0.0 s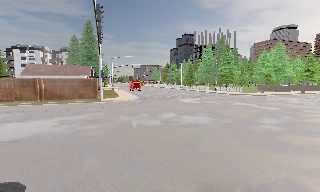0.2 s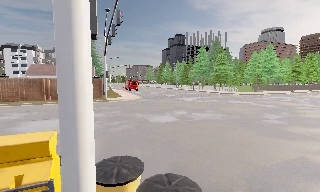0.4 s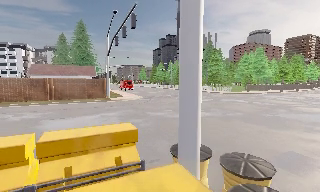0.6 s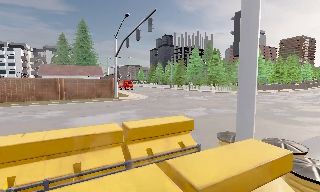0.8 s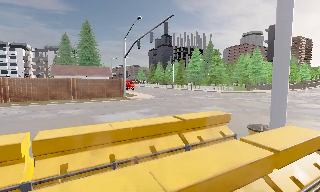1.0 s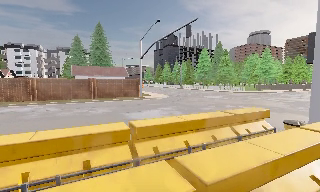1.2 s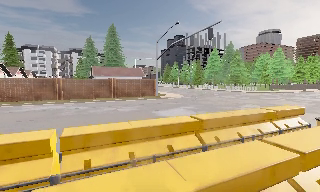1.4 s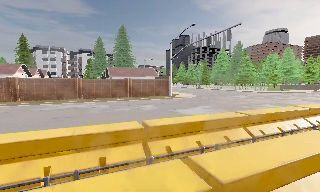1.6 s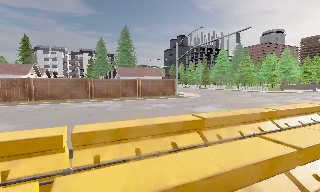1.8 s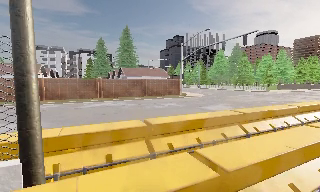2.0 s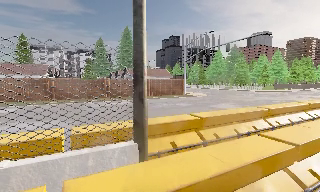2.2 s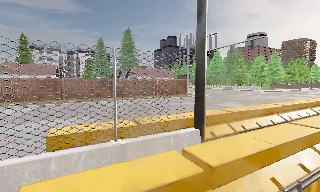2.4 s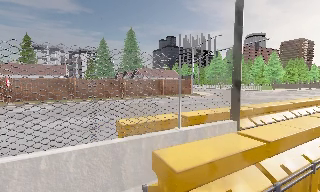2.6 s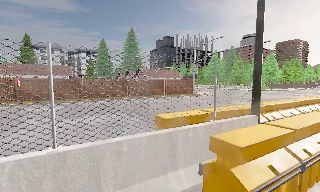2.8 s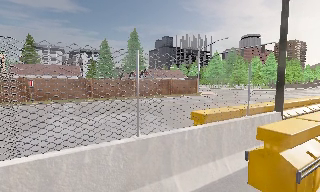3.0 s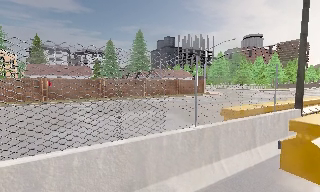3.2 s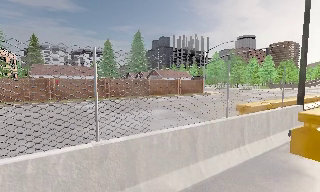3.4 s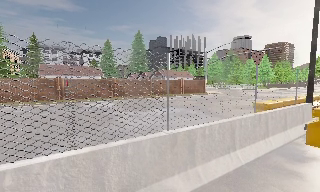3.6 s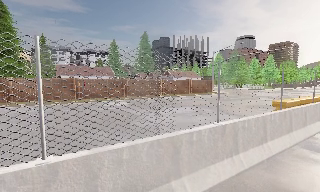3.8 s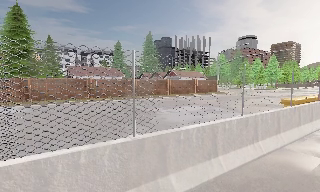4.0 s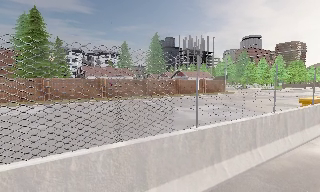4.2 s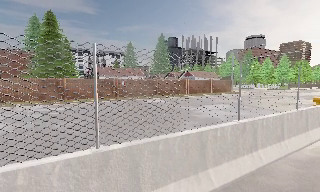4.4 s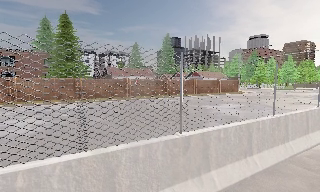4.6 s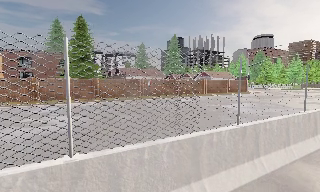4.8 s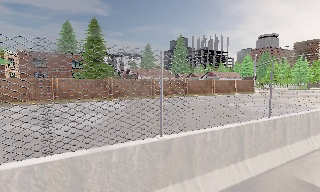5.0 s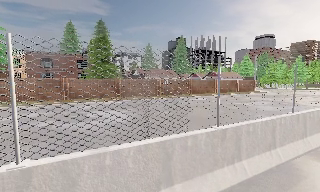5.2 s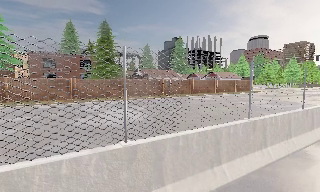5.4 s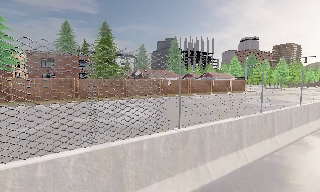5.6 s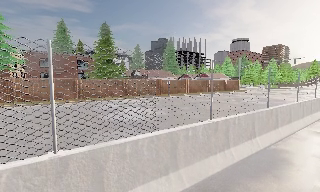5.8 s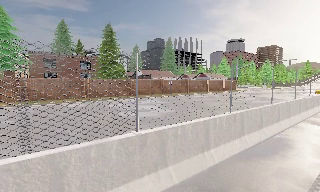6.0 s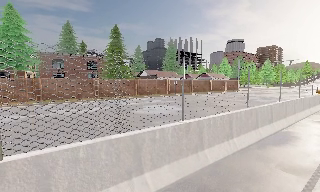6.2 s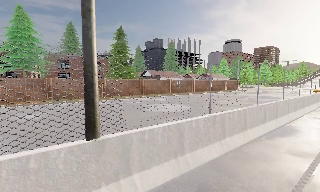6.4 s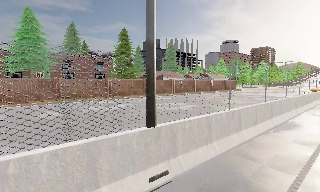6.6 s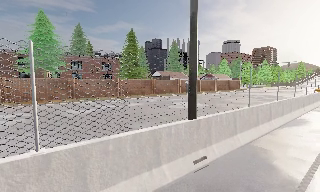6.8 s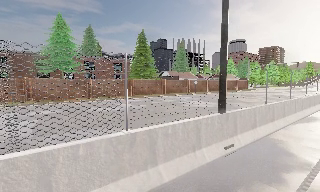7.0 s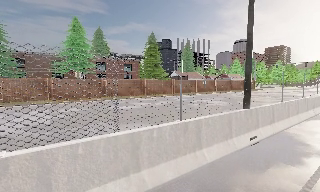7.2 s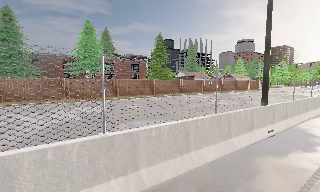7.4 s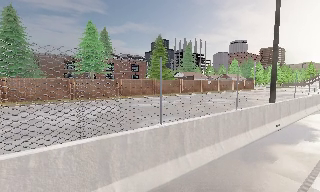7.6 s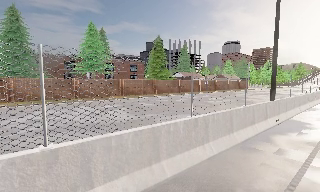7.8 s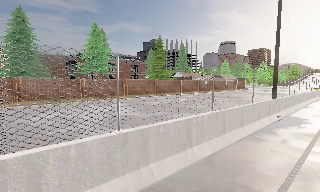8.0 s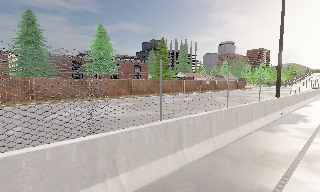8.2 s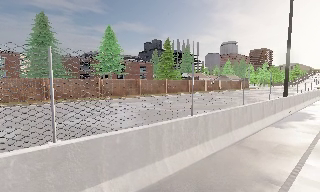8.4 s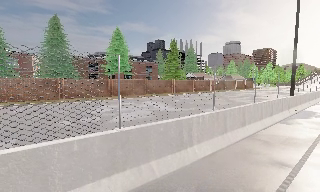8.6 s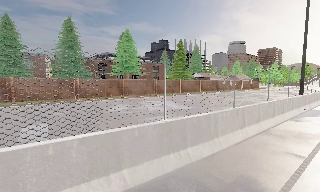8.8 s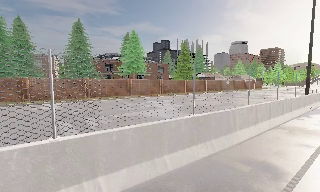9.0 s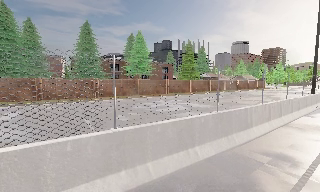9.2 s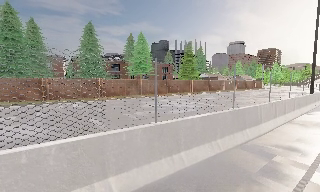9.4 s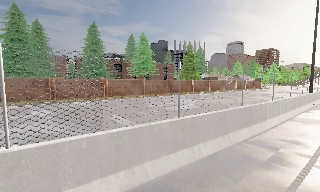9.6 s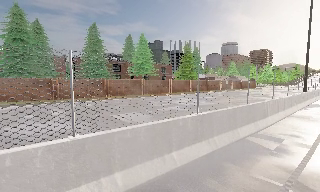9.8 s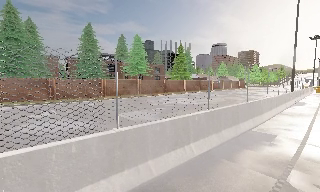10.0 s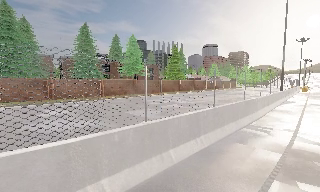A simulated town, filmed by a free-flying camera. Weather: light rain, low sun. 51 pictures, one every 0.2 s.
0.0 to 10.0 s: The camera pans to its right, which is clockwise from overhead, by about 25 degrees. It travels to its left and backward, about 65 m, so close, fixed things drift to the right.
The film runs backward here.
